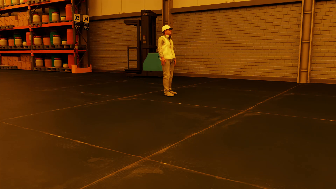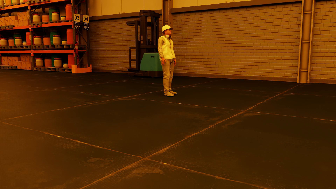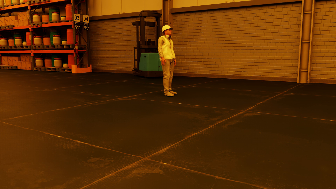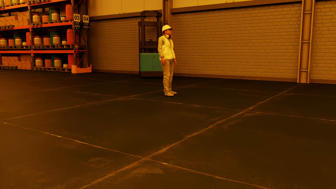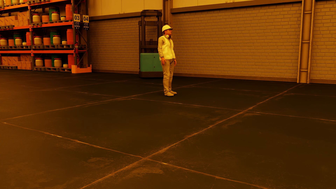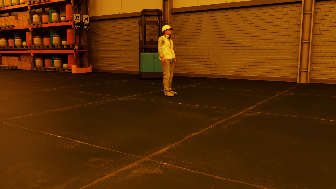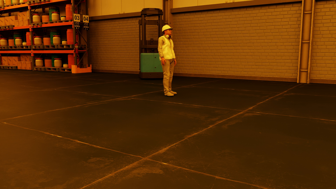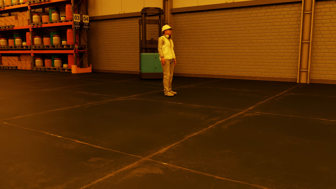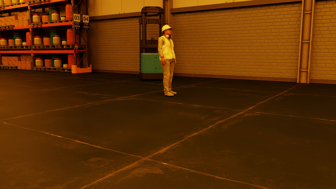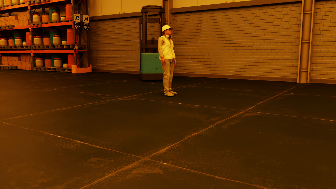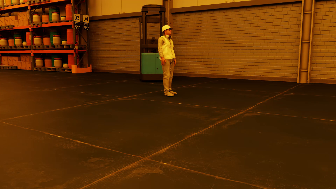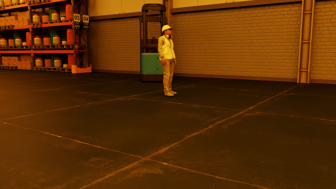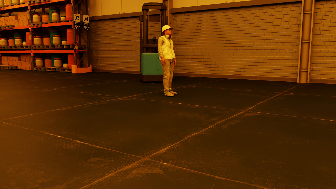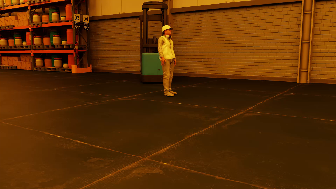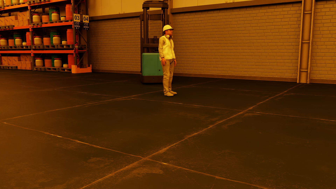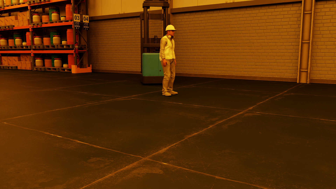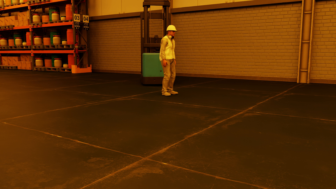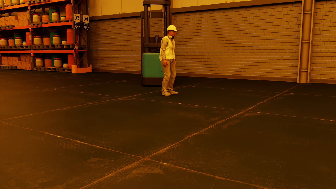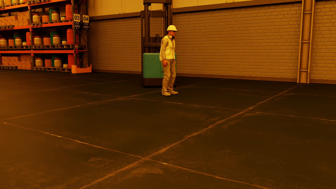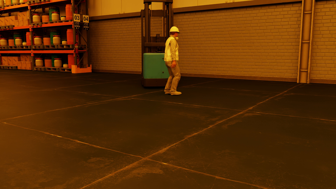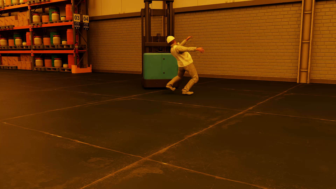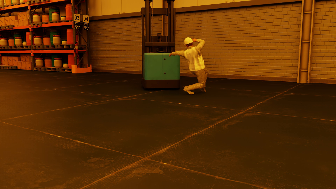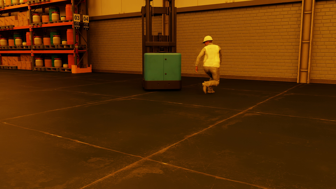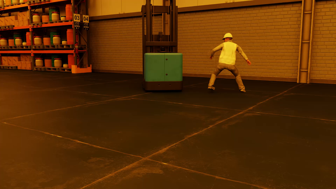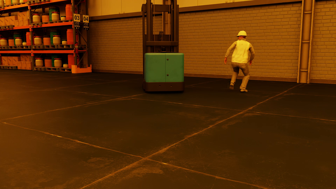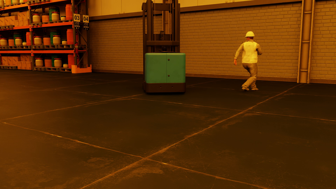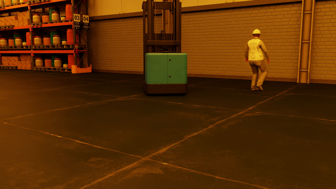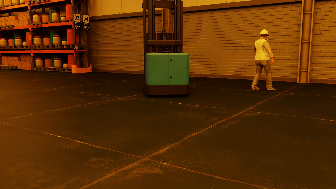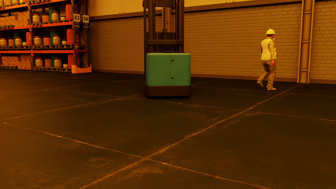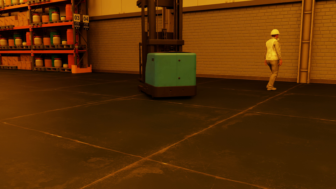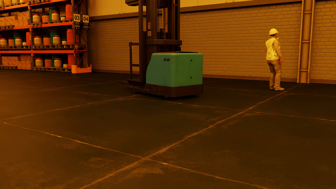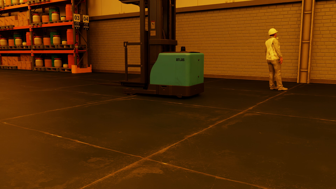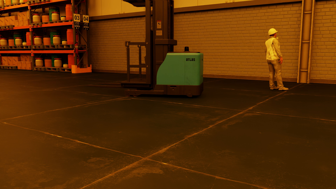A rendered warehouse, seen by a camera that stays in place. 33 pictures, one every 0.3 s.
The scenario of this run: Near miss between a forklift and a person.
